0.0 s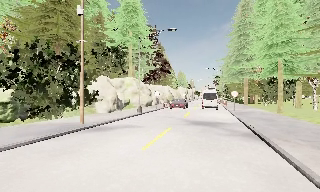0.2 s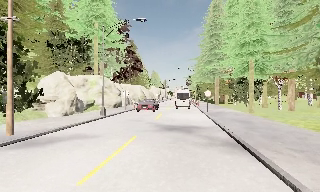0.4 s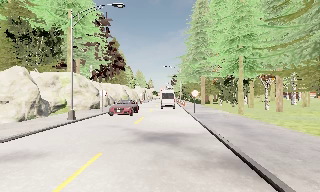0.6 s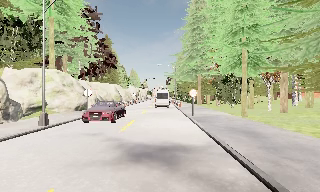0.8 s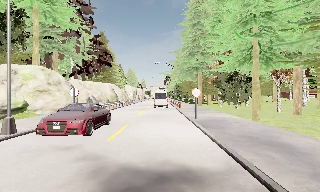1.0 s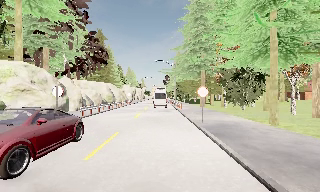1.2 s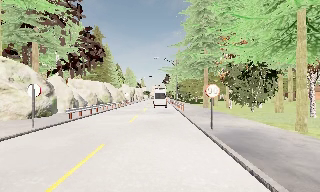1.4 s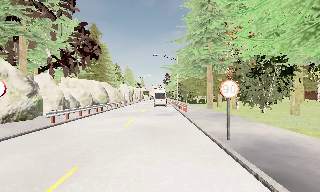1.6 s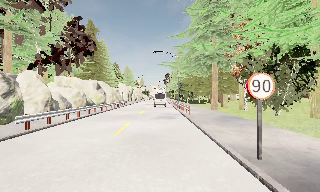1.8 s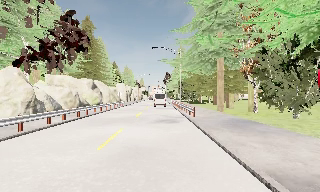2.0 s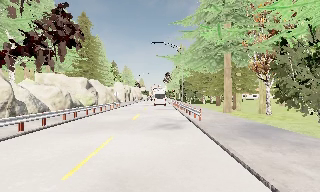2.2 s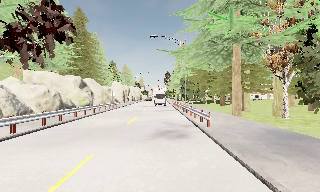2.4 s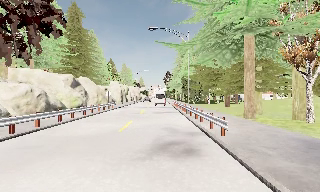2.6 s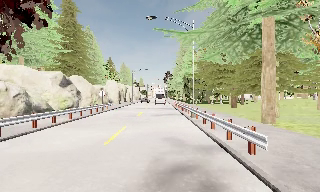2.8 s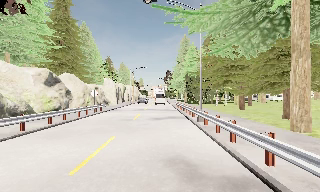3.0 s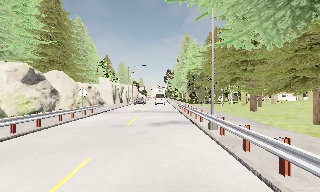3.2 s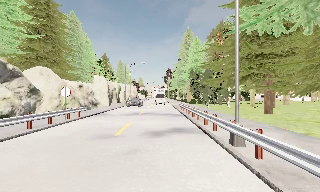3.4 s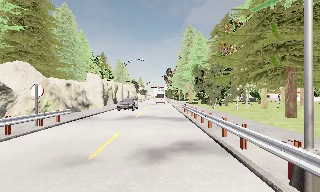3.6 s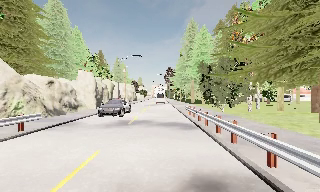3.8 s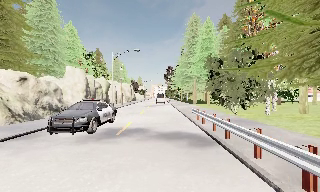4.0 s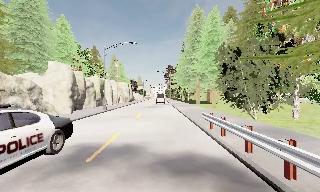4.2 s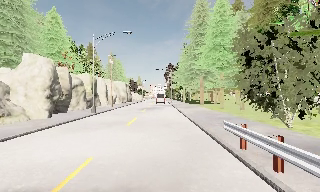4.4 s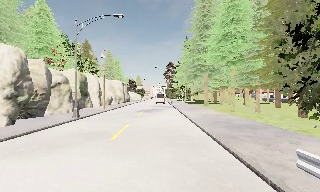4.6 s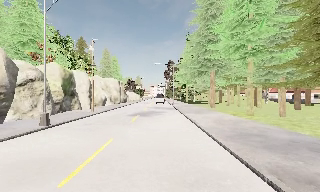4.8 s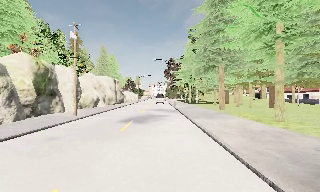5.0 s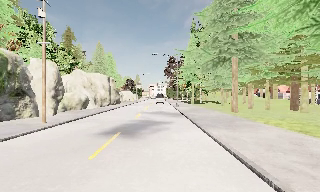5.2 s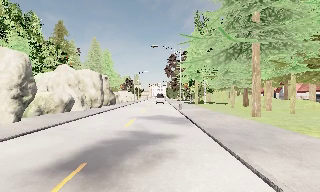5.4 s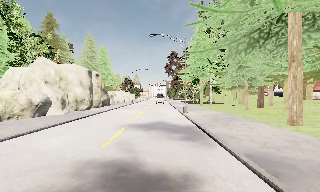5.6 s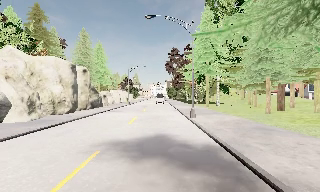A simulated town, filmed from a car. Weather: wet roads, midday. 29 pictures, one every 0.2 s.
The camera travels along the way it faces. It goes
forward.
0.0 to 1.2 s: The scene slides to the left, as the camera pans about 15 degrees to its right. It travels forward, about 11 m, so what stands in front looms larger.
1.2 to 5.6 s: The camera travels forward, about 60 m, so what stands in front looms larger. It gains speed.
The film runs forward here.
